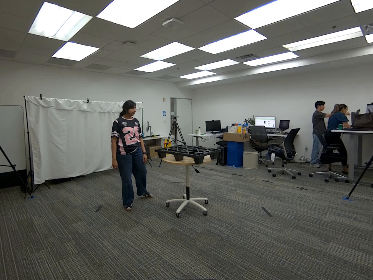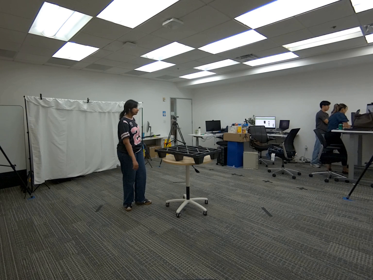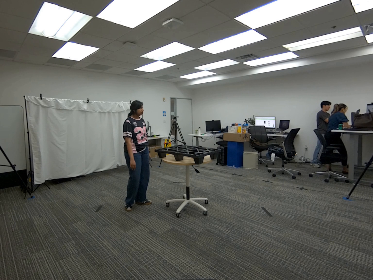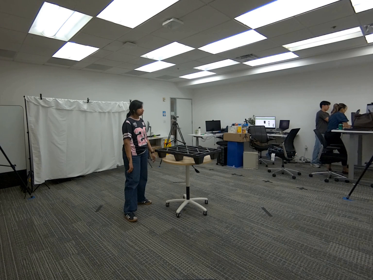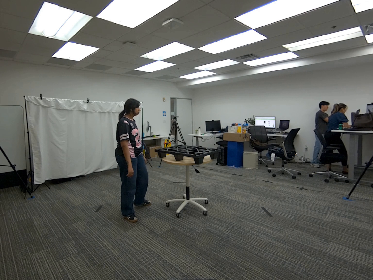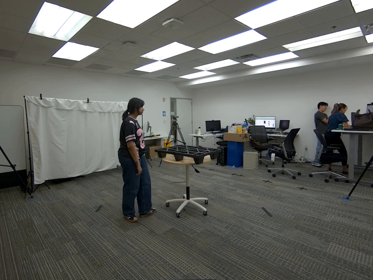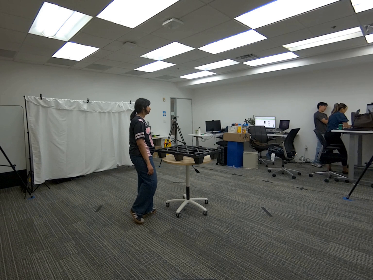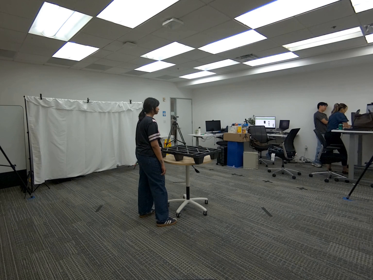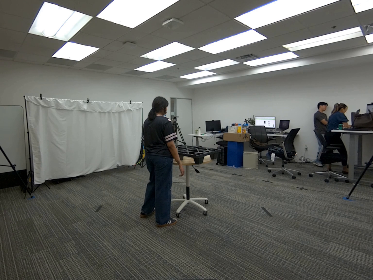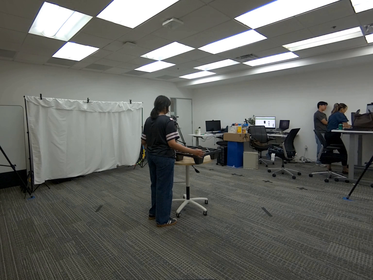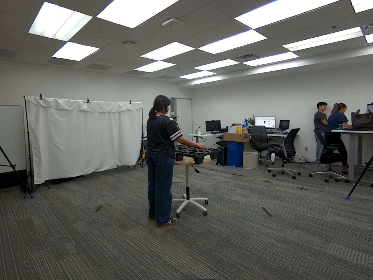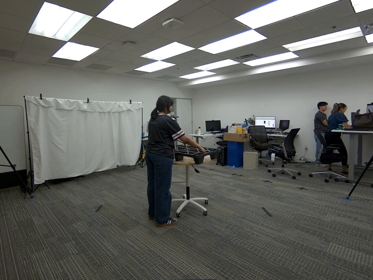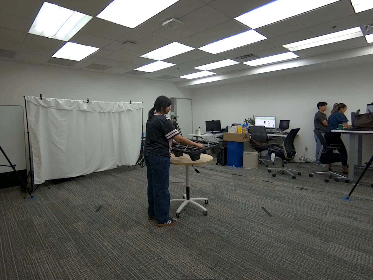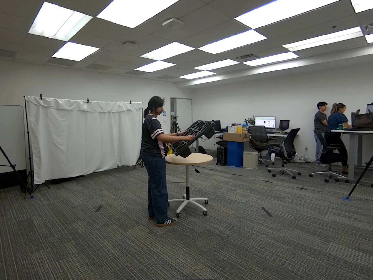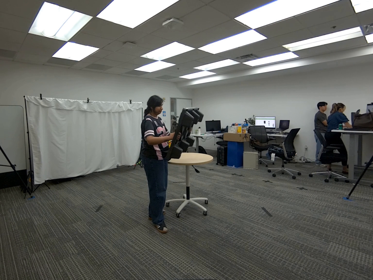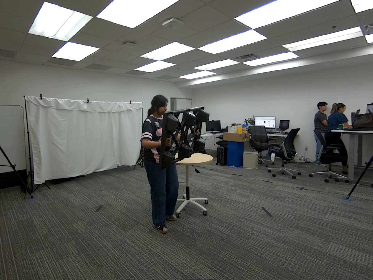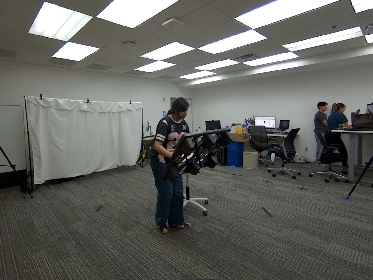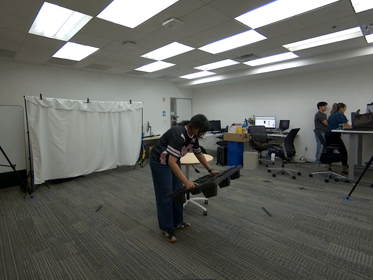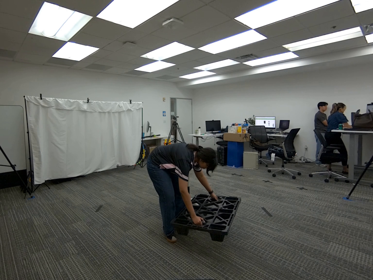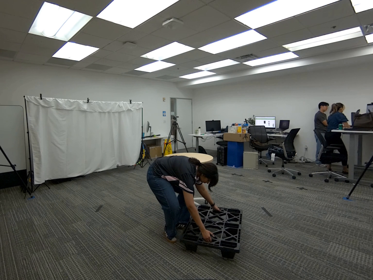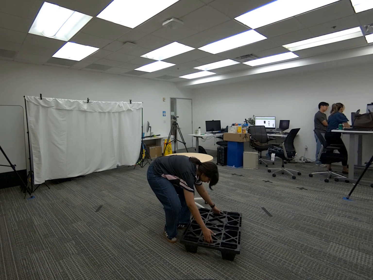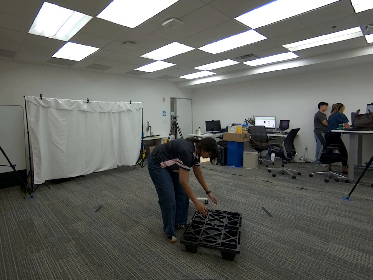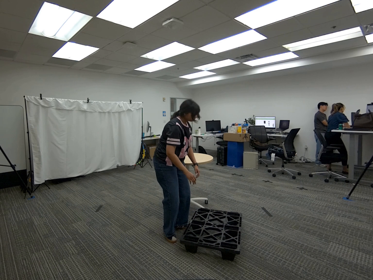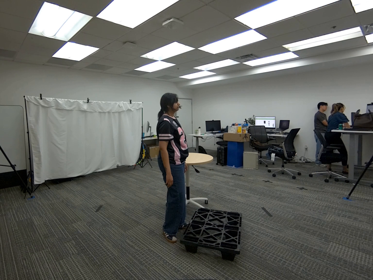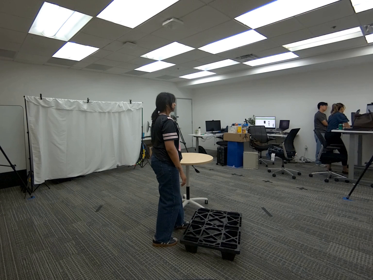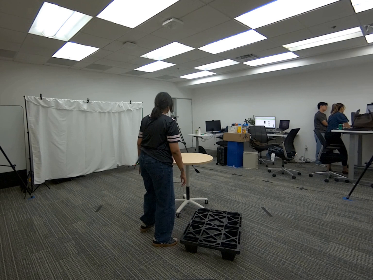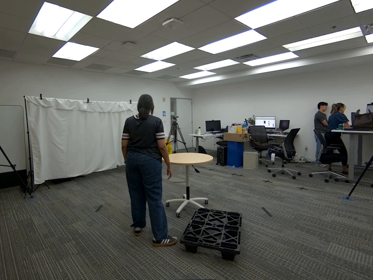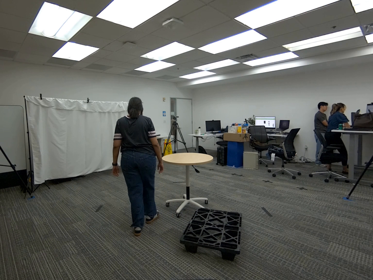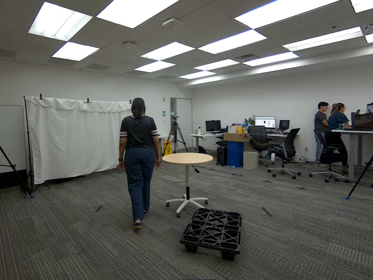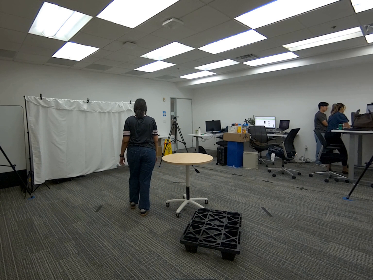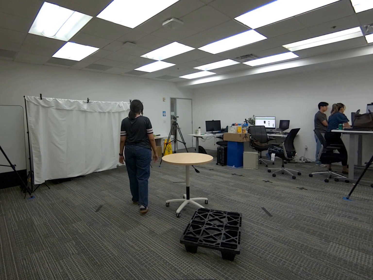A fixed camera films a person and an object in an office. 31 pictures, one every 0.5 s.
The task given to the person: Walk over to the platform on the round table and pick up the platform on the round table and place on the ground.
